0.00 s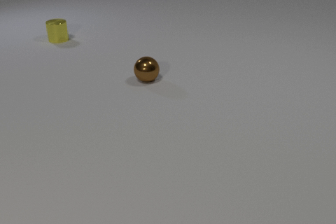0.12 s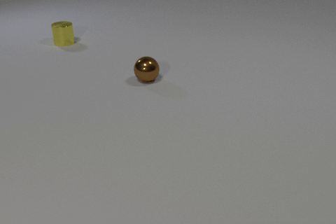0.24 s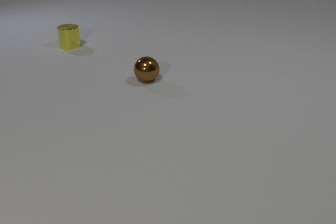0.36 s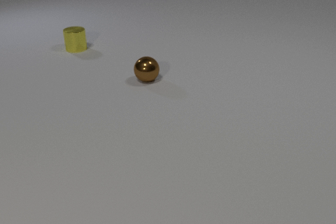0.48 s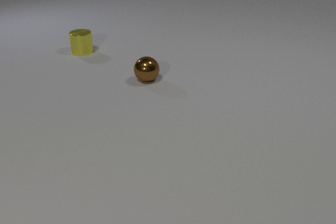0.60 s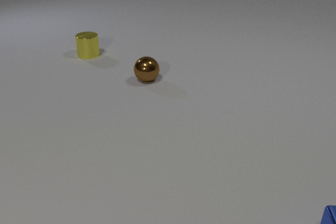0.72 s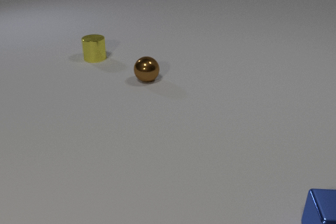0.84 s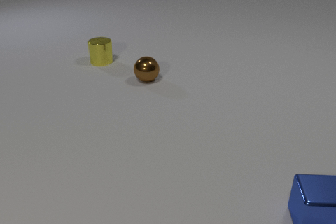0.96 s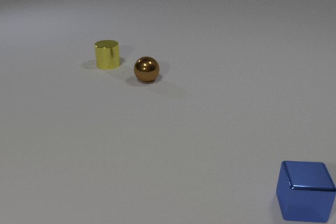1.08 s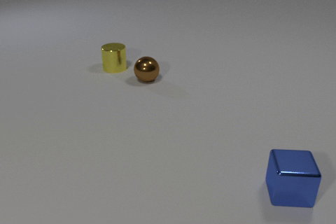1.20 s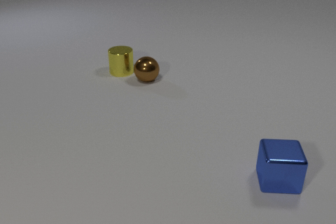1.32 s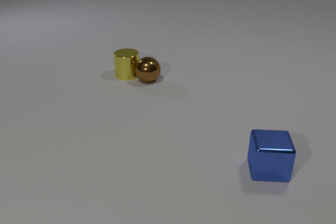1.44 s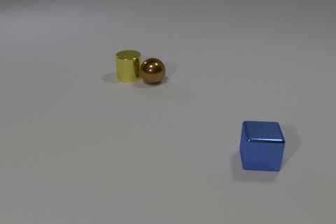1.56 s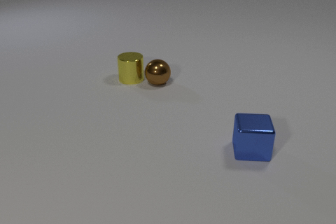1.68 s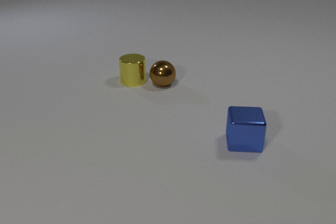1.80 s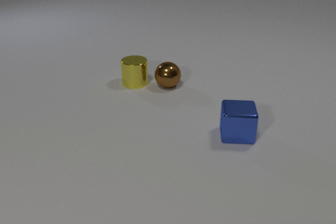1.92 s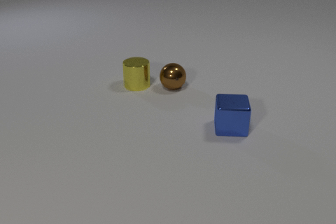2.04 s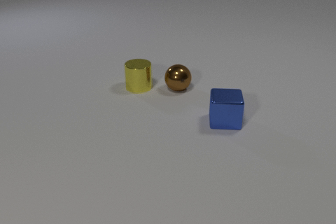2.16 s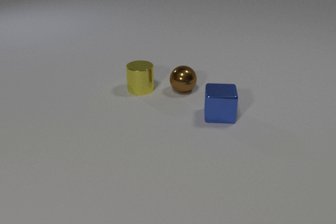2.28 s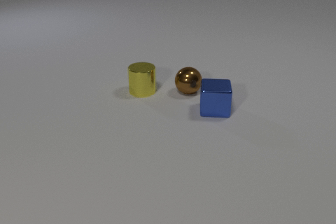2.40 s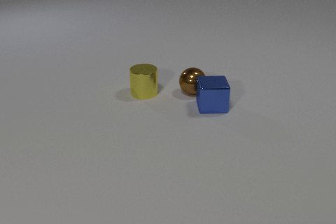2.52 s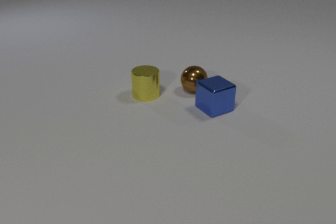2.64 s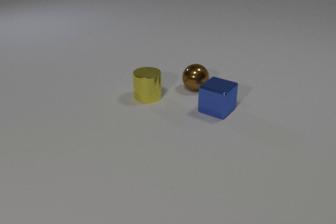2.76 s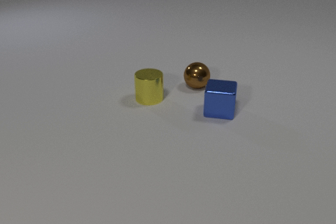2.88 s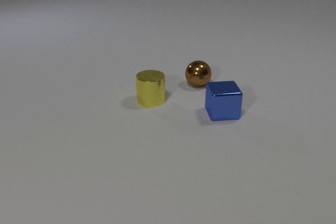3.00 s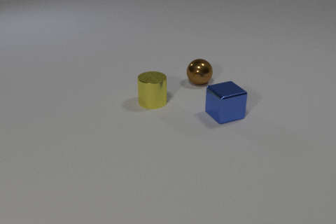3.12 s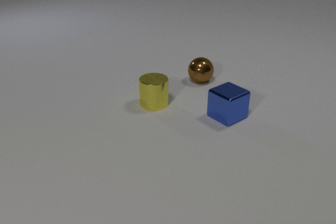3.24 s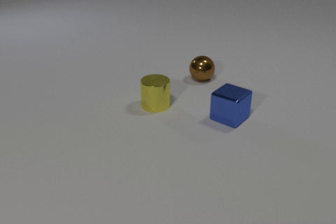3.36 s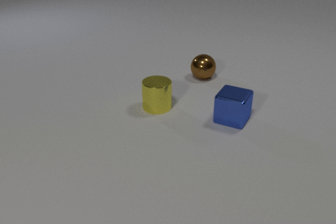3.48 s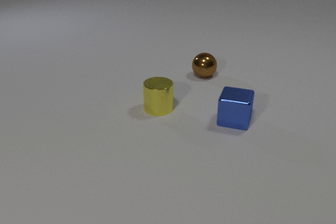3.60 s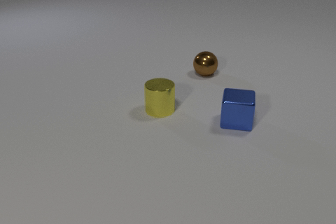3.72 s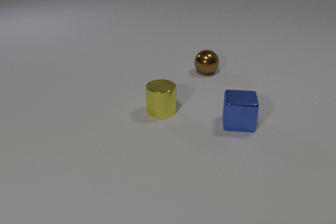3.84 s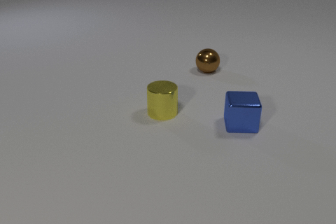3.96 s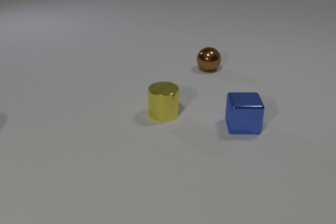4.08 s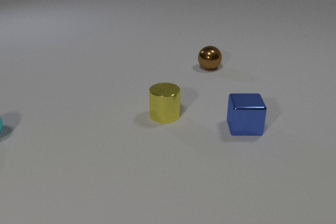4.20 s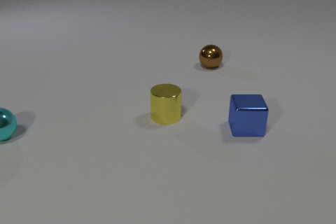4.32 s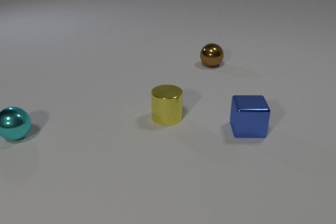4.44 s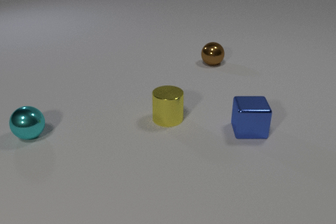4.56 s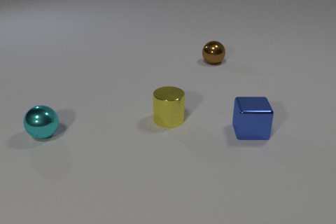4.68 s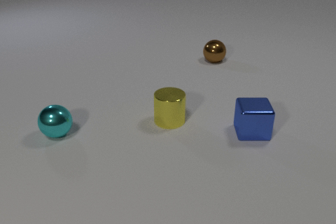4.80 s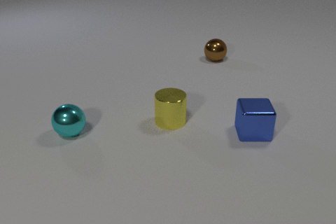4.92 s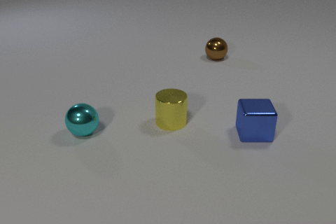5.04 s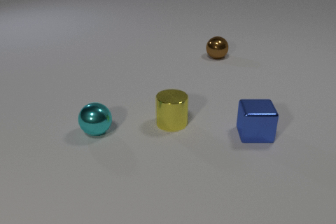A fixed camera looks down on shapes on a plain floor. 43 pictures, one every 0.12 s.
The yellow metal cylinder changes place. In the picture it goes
toward the camera.
The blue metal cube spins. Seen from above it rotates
counterclockwise.
0.00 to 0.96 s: The yellow metal cylinder slides toward the camera and to the right. The blue metal cube comes in at the bottom edge, slides away from the camera and to the left.
0.96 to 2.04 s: The yellow metal cylinder slides toward the camera and to the right. The brown metal sphere rolls to the right and toward the camera. The blue metal cube slides away from the camera and to the left. The yellow metal cylinder and the brown metal sphere collide.
2.04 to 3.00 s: The yellow metal cylinder slides toward the camera and to the right. The brown metal sphere rolls to the right and away from the camera. The blue metal cube slides away from the camera, spins counterclockwise seen from above by about 120 degrees, its near face sliding to the right. The brown metal sphere and the blue metal cube collide.
3.00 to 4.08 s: The yellow metal cylinder slides toward the camera and to the right. The brown metal sphere rolls away from the camera. The blue metal cube slides toward the camera and to the right, spins counterclockwise seen from above by about 60 degrees, its near face sliding to the right.
4.08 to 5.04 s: The yellow metal cylinder slides toward the camera and to the right. The brown metal sphere rolls away from the camera. The cyan metal sphere rolls to the right. The blue metal cube slides to the right and toward the camera.
How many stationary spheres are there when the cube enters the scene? 1.
What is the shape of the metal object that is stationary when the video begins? sphere.
How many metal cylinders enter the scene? 0.
